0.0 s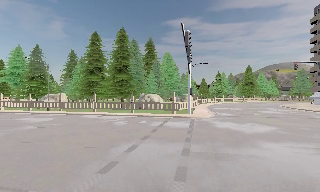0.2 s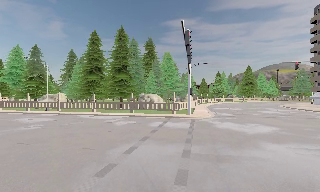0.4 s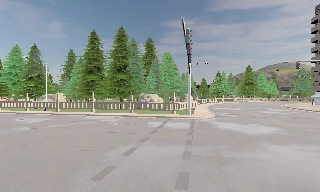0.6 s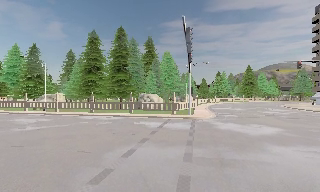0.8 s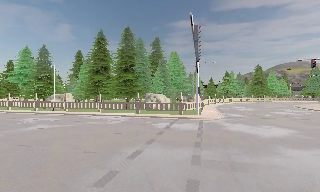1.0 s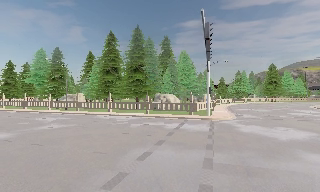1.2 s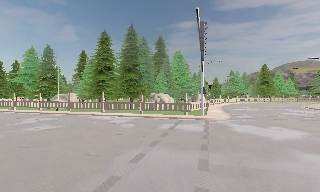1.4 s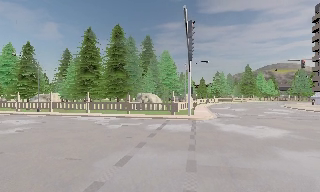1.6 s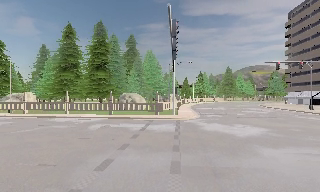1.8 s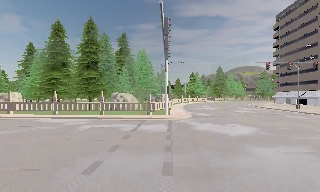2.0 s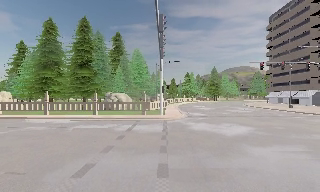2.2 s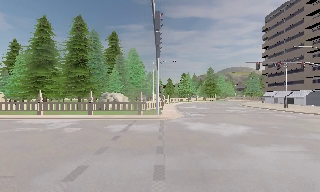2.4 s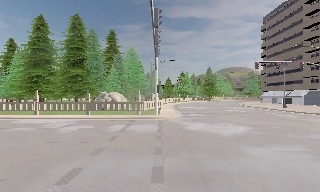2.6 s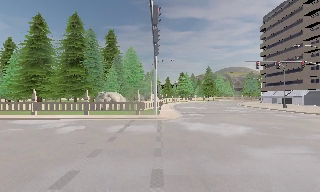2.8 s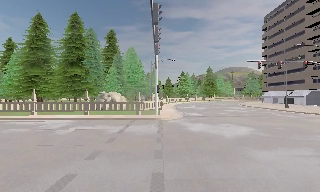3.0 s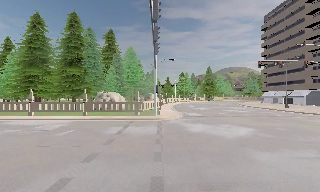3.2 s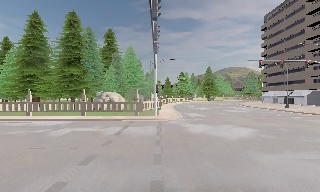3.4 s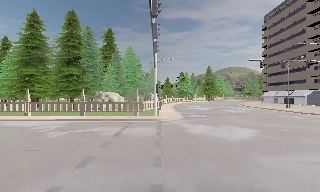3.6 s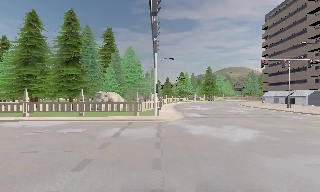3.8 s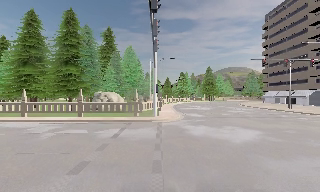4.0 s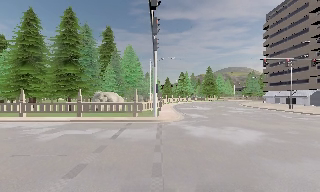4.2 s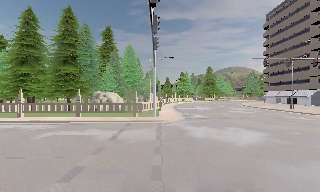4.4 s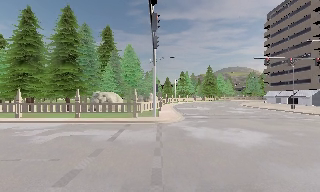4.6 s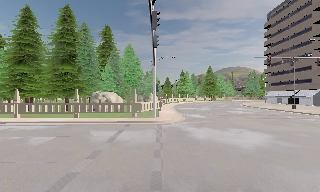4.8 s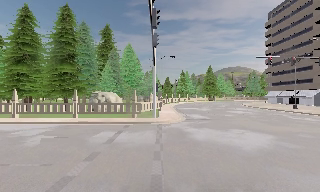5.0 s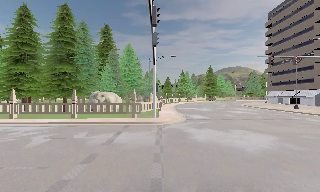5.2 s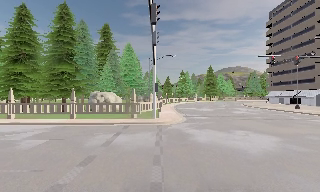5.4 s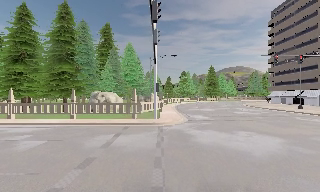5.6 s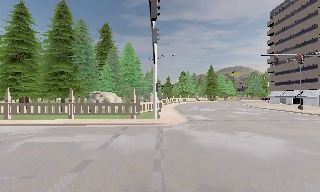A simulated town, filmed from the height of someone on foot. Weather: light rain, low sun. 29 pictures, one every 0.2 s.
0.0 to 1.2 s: The camera travels forward, about 1 m, so what stands in front looms larger.
1.2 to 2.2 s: The scene slides to the left, as the camera pans about 15 degrees to its right. It travels forward, about 1 m, so what stands in front looms larger.
2.2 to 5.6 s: The camera travels forward, about 3.5 m, so what stands in front looms larger.
The film runs forward here.
